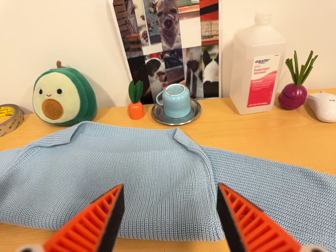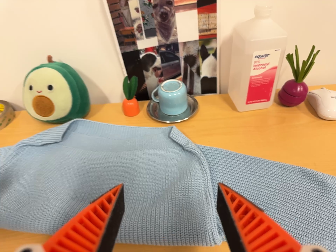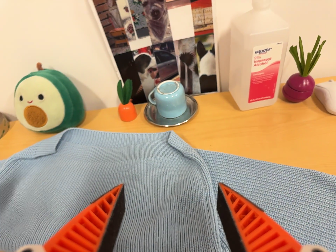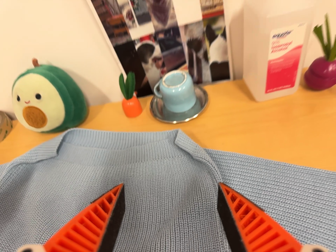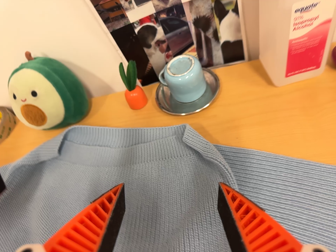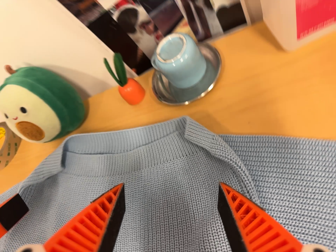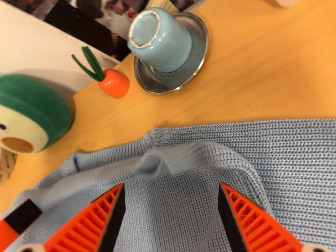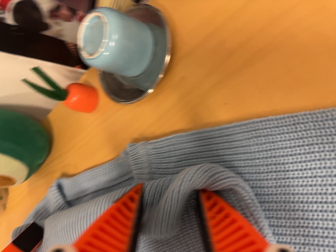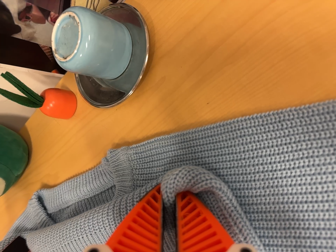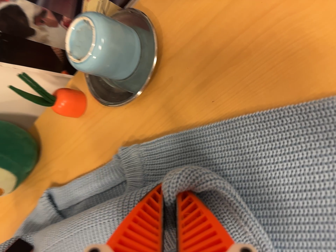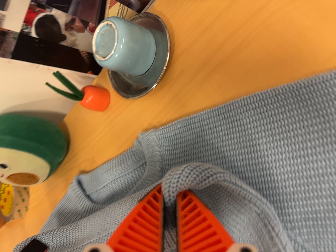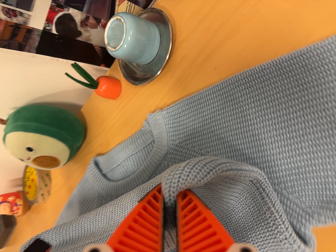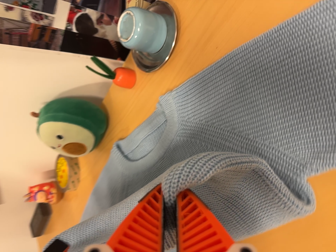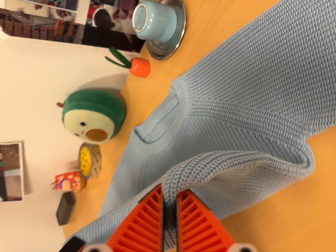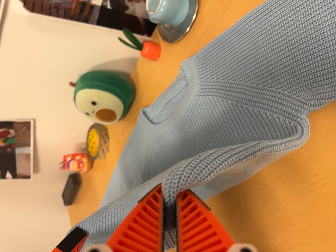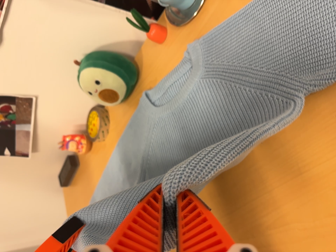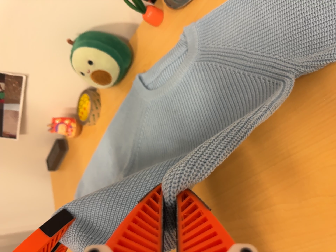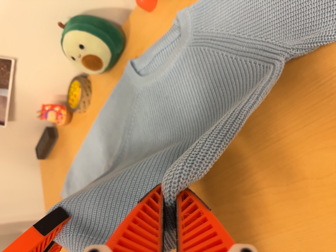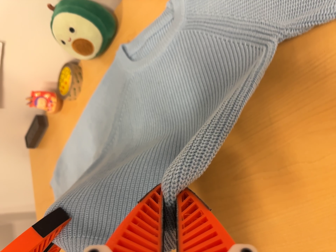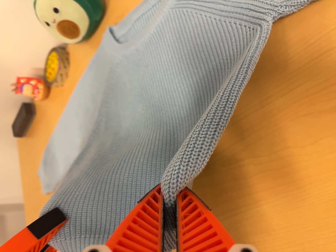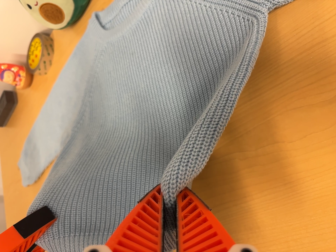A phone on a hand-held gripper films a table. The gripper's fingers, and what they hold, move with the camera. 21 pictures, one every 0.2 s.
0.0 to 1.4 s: The camera pans to its left by about 20 degrees. It travels forward, toward the top of its view and to its right, about 34 cm. Its aim tips toward the bottom of its view by about 30 degrees. It rolls about its line of sight by about 35 degrees, and the scene rotates counterclockwise.
1.4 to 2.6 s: The camera swings to its left by about 10 degrees, and the scene slides to the right. It travels backward and toward the bottom of its view, about 20 cm, so what stands in front gets smaller. It rolls about its line of sight by about 10 degrees, and the scene rotates counterclockwise.
2.6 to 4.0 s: The camera travels toward the bottom of its view, about 12 cm, so close, fixed things drift upward. Its aim tips toward the bottom of its view by about 10 degrees, and the scene shifts upward. It rolls about its line of sight by about 15 degrees, and the scene rotates clockwise.
The film runs backward here.
